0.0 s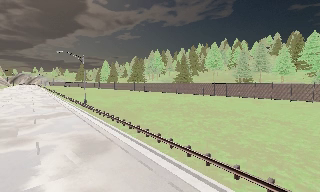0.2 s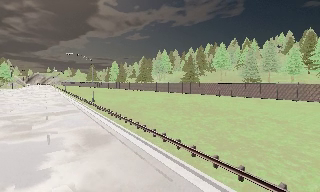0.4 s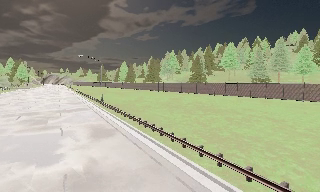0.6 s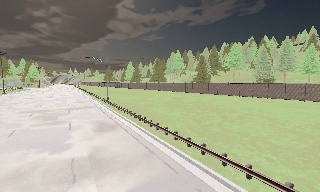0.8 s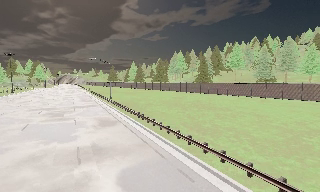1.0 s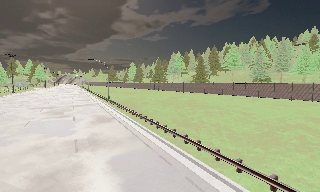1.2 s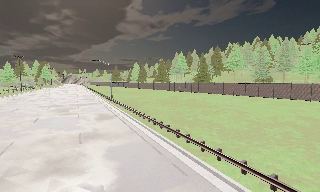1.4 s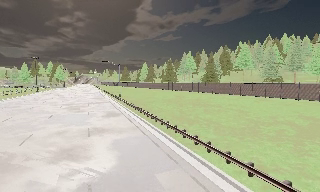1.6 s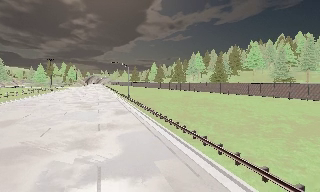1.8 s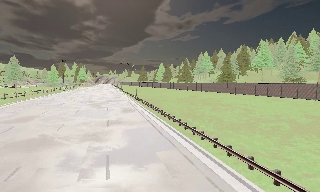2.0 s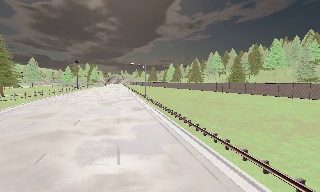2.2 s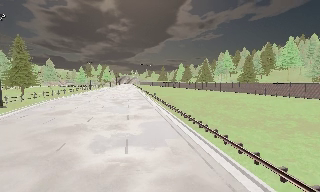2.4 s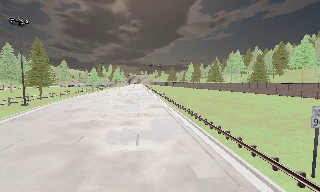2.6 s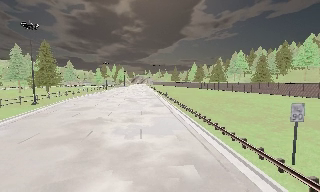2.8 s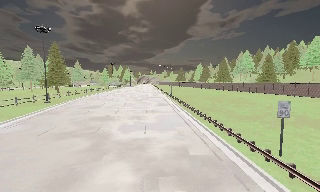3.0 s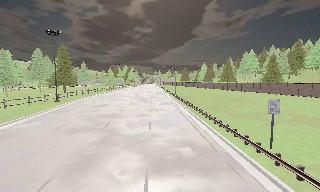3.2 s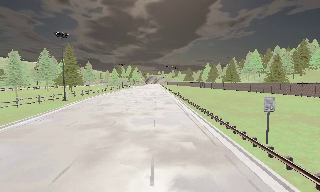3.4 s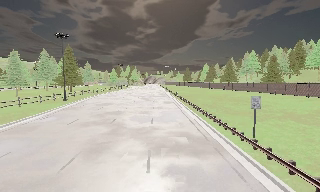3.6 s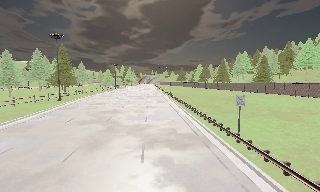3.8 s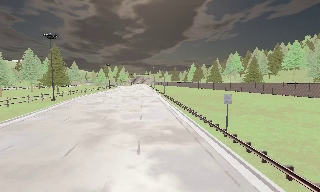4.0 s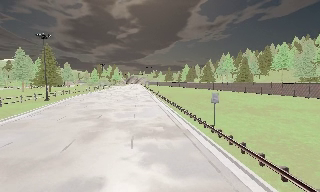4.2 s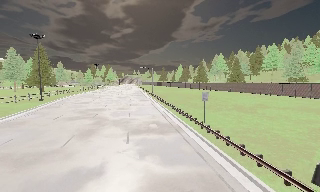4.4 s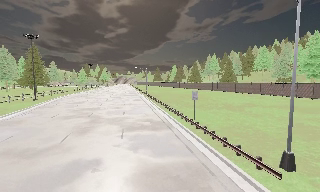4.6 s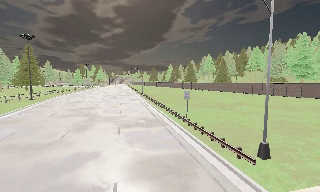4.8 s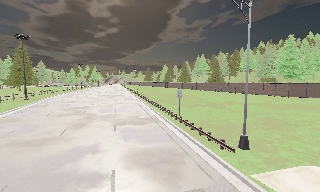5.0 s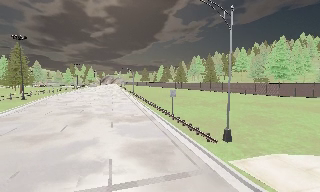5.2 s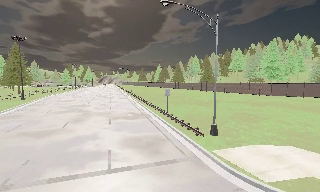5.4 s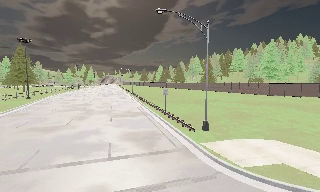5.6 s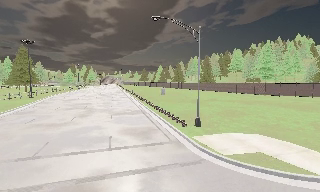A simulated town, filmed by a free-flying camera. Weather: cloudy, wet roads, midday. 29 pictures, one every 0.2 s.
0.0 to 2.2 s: The camera pans to its left, which is counterclockwise from overhead, by about 30 degrees. It travels backward and to its right, about 13 m, so what stands in front gets smaller.
2.2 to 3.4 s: The camera travels backward, about 6 m, so what stands in front gets smaller.
3.4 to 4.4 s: The camera pans to its right, which is clockwise from overhead, by about 10 degrees. It travels backward, about 4 m, so what stands in front gets smaller.
4.4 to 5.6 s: The camera travels backward, about 6 m, so what stands in front gets smaller.
The film runs backward here.
